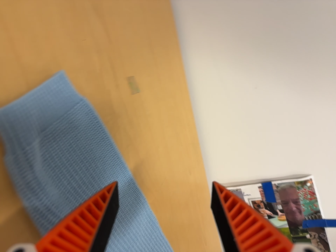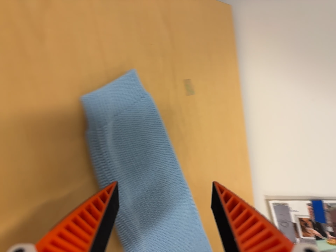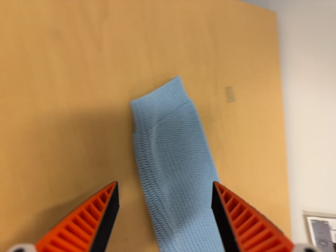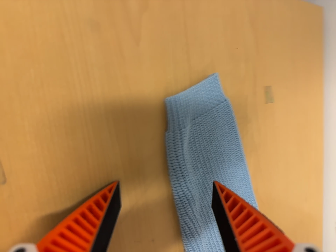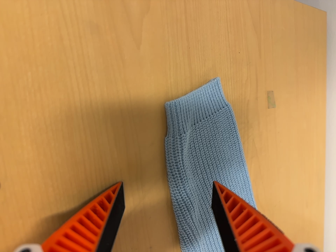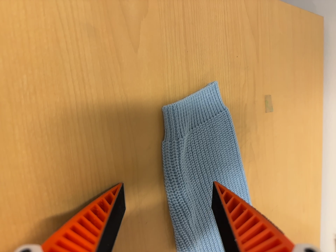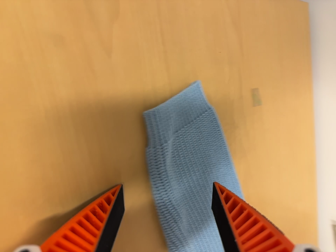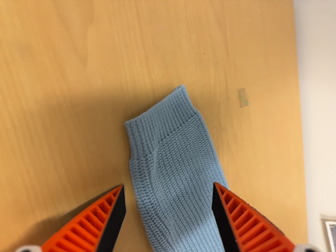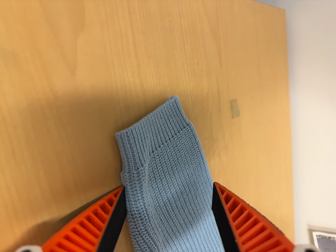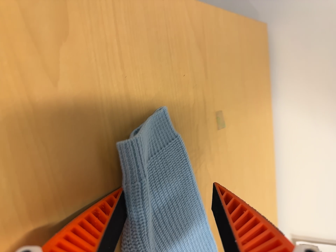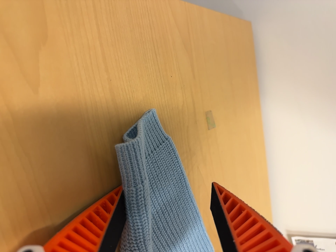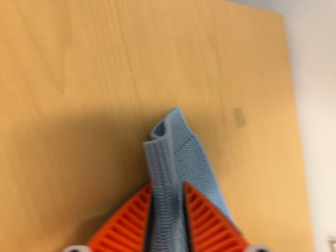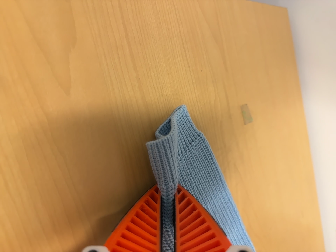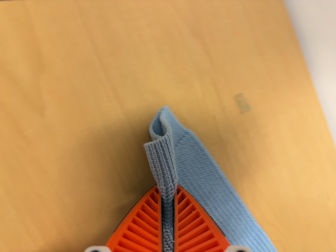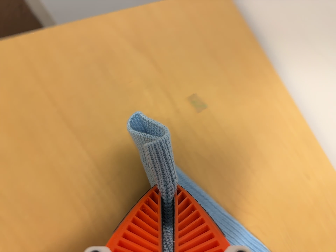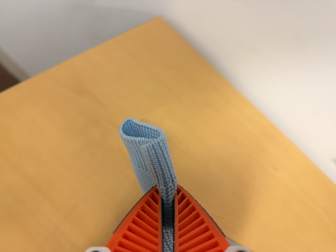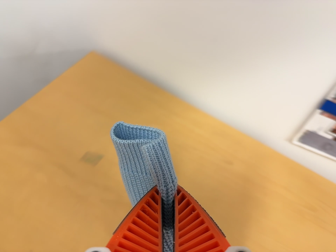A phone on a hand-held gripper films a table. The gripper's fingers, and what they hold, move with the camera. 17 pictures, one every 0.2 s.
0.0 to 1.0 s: The camera pans to its left by about 25 degrees. It rolls about its line of sight by about 15 degrees, and the scene rotates clockwise.
1.0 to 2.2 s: The camera travels forward, about 6 cm, so what stands in front looms larger. It rolls about its line of sight by about 10 degrees, and the scene rotates counterclockwise.
2.2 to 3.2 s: The camera travels to its right, about 26 cm, so close, fixed things drift to the left. Its aim tips toward the top of its view by about 10 degrees, and the scene shifts downward. It rolls about its line of sight by about 50 degrees, and the scene rotates counterclockwise.
The film runs forward here.
